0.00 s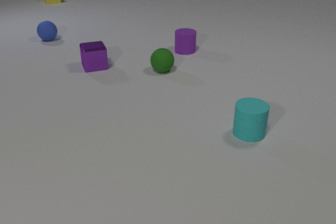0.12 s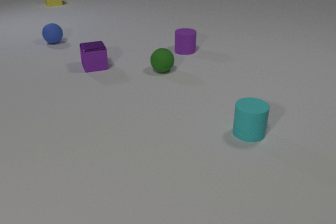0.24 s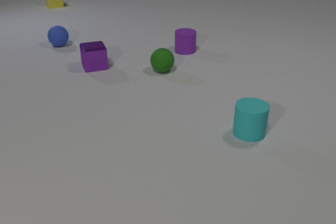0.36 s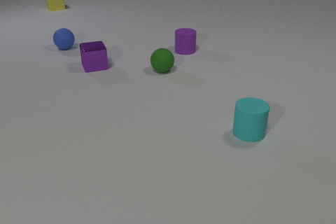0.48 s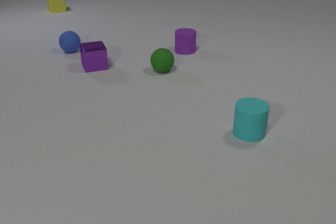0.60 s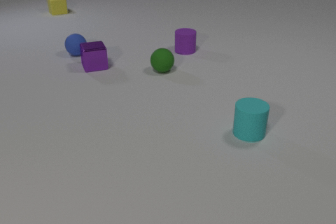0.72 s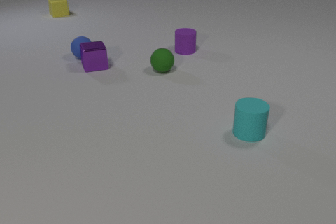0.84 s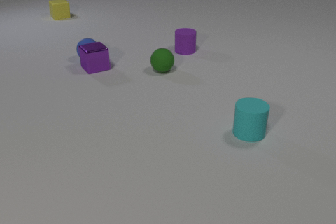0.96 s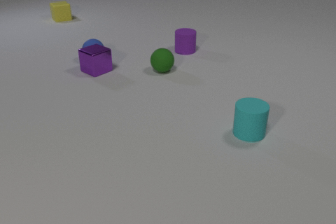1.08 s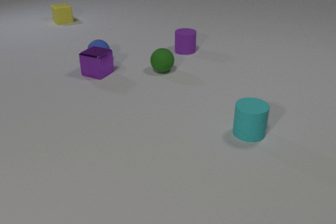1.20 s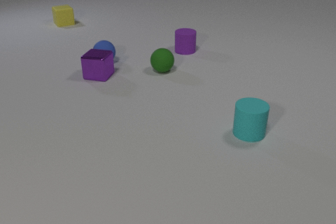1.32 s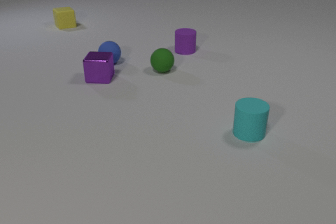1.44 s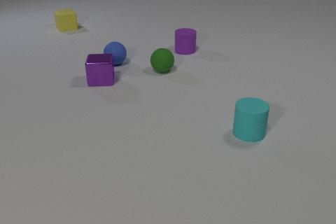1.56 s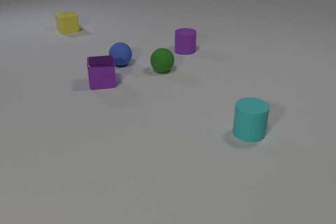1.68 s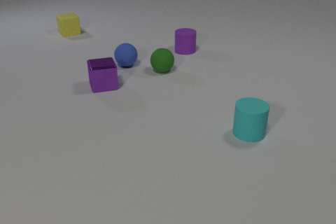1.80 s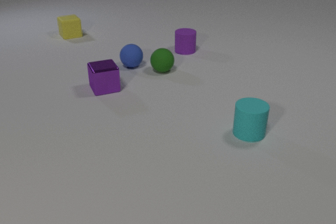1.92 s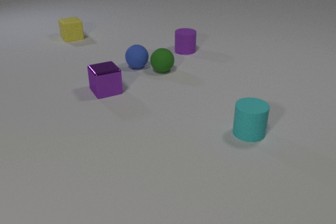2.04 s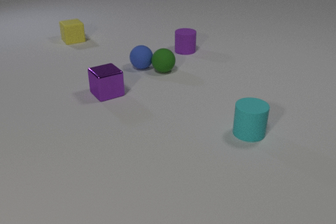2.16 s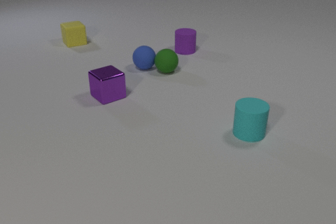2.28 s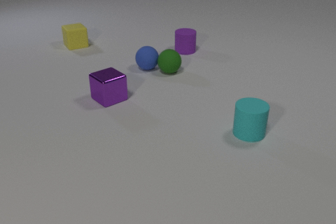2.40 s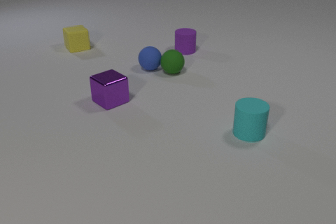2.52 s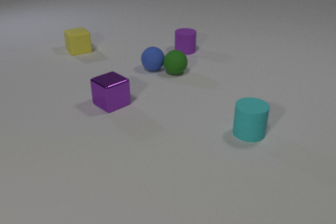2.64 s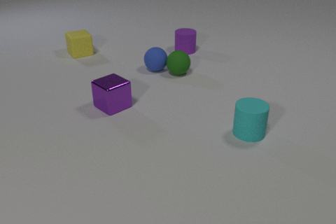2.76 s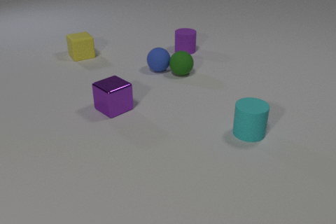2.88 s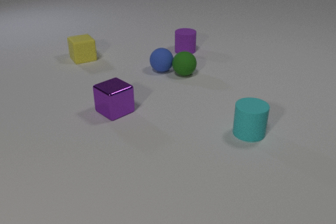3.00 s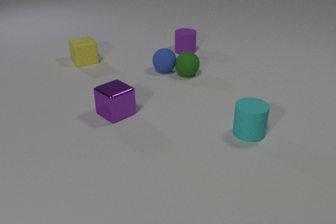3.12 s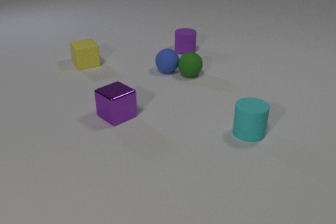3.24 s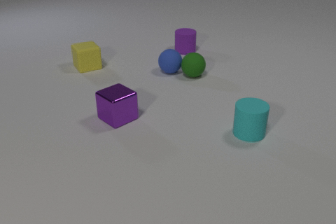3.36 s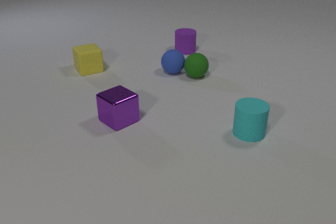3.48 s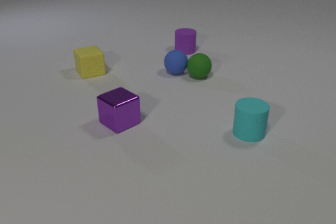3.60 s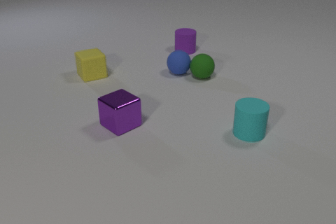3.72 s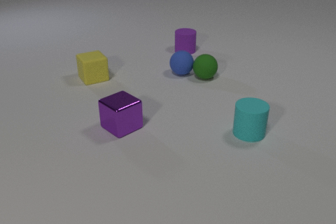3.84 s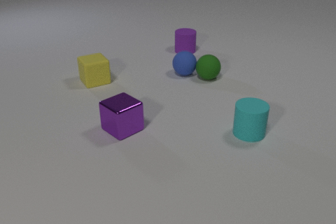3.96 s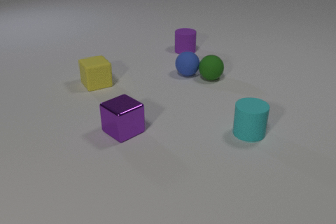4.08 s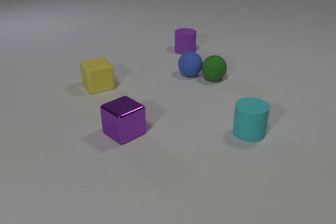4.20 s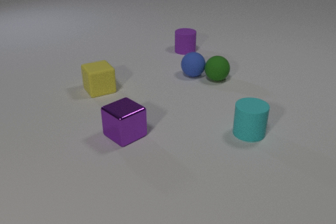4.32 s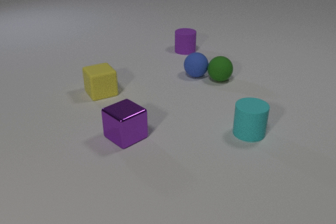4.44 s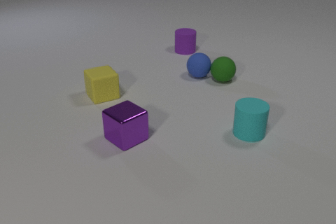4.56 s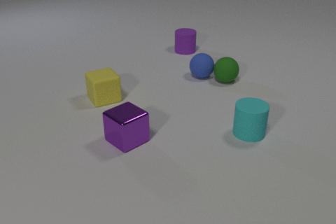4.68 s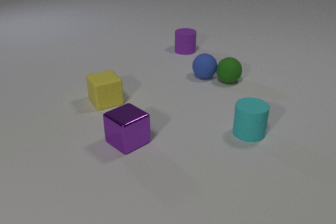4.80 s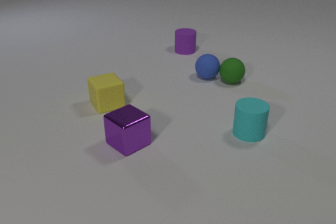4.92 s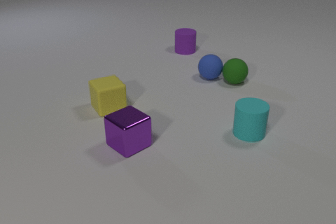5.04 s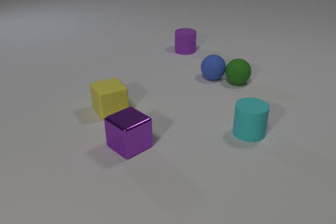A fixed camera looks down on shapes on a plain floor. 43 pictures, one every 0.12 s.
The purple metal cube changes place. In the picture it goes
toward the camera.
The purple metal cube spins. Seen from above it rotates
counterclockwise.
0.00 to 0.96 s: The blue rubber sphere rolls toward the camera and to the right. The purple metal cube slides toward the camera, spins counterclockwise seen from above by about 30 degrees, its near face sliding to the right. The yellow rubber cube slides toward the camera. The blue rubber sphere and the purple metal cube collide.
0.96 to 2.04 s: The blue rubber sphere rolls to the right and toward the camera. The purple metal cube slides toward the camera, spins counterclockwise seen from above by about 75 degrees, its near face sliding to the right. The yellow rubber cube slides toward the camera. The blue rubber sphere and the green rubber sphere collide.
2.04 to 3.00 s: The blue rubber sphere rolls to the right and toward the camera. The purple metal cube slides toward the camera. The green rubber sphere rolls to the right. The yellow rubber cube slides toward the camera.
3.00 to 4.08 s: The blue rubber sphere rolls to the right. The purple metal cube slides toward the camera. The green rubber sphere rolls to the right. The yellow rubber cube slides toward the camera.
4.08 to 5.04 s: The blue rubber sphere rolls to the right. The purple metal cube slides toward the camera. The green rubber sphere rolls to the right. The yellow rubber cube slides toward the camera.
What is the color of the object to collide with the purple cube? blue.
How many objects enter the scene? 0.
What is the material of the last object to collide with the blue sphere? rubber.
